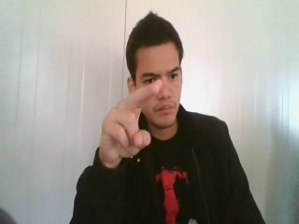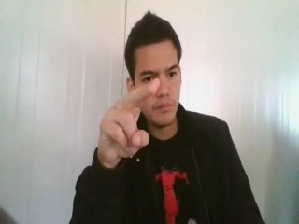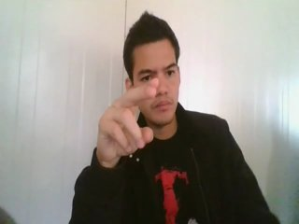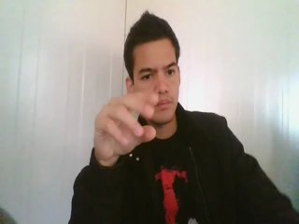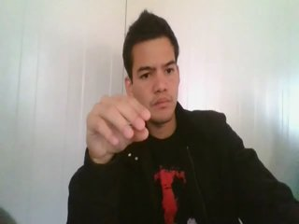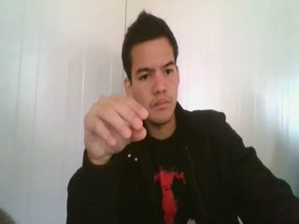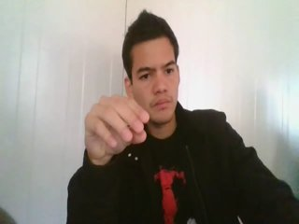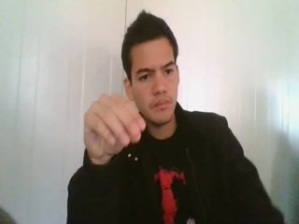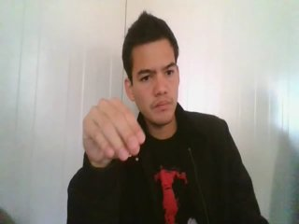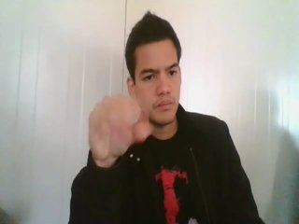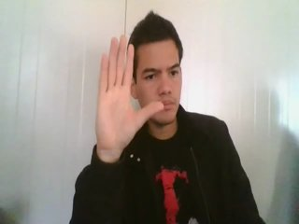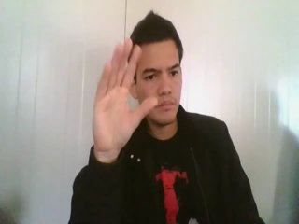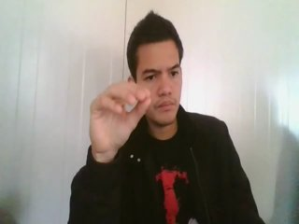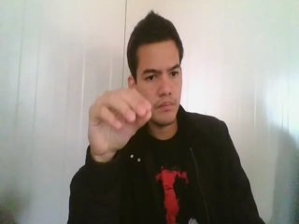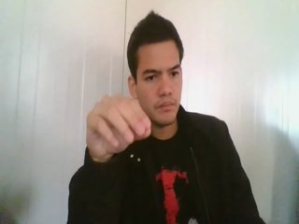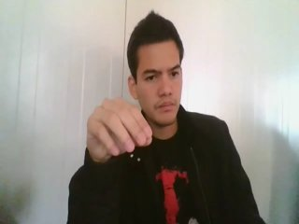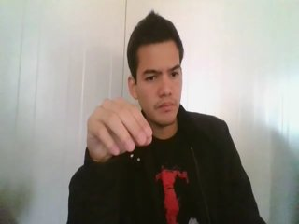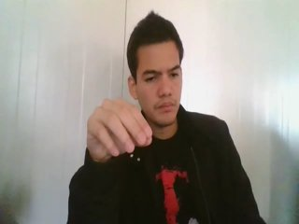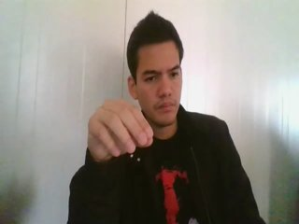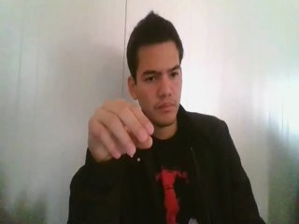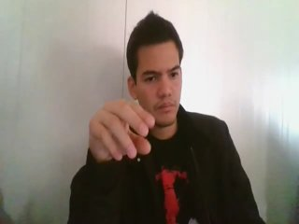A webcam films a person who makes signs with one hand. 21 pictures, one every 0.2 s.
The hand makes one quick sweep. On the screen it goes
upward.
0.0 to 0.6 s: Pointing with two fingers.
0.7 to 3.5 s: On the screen the hand sweeps upward. The name of the sign: Throw up.
3.6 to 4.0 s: Pointing with two fingers.
